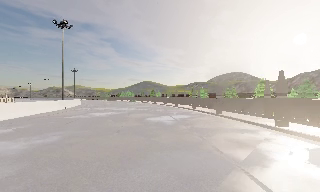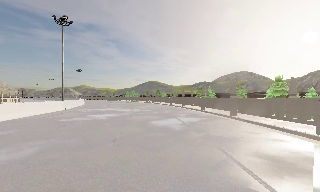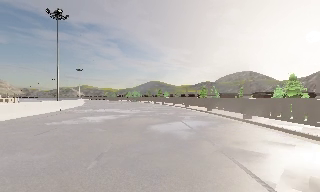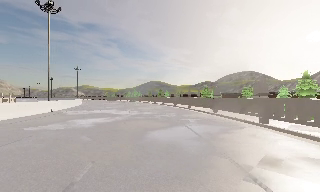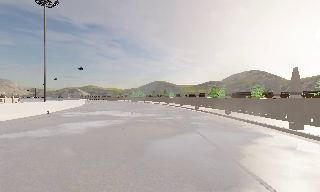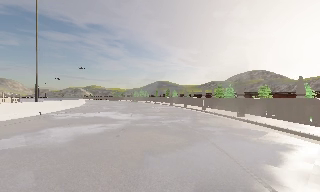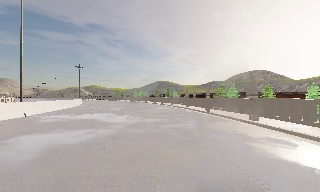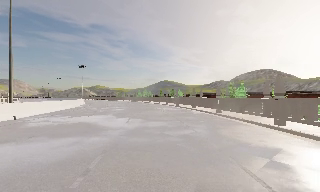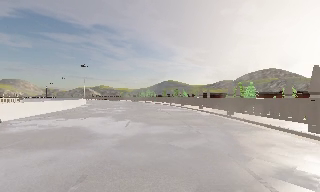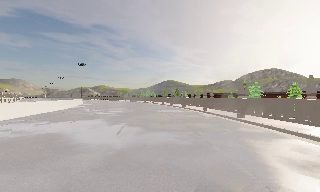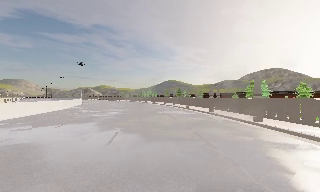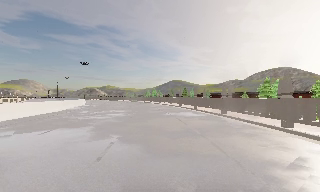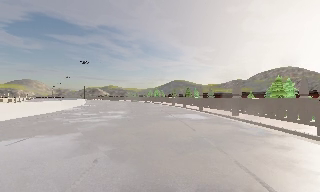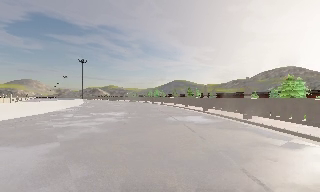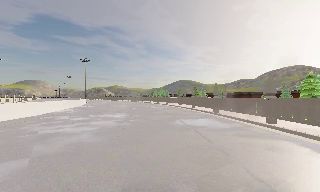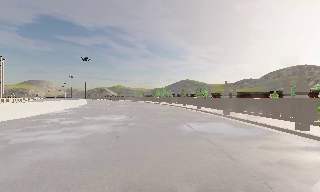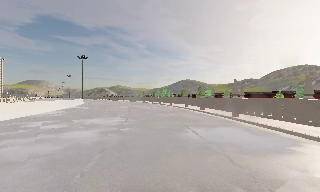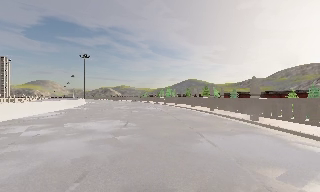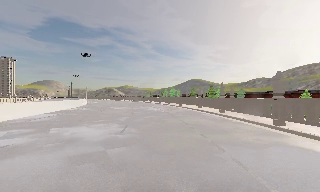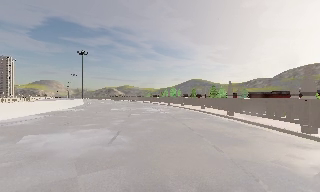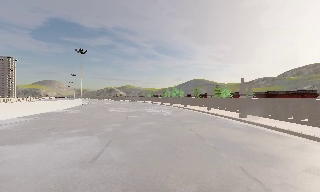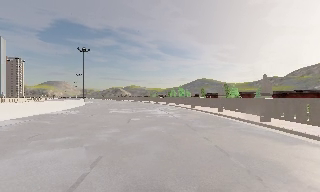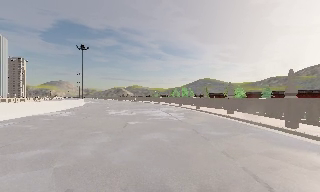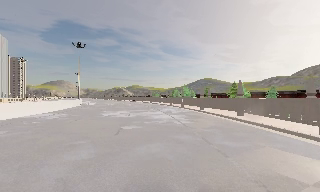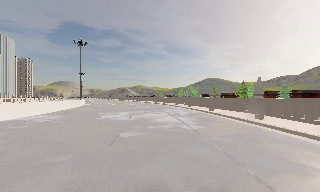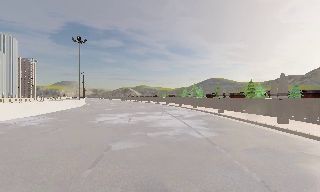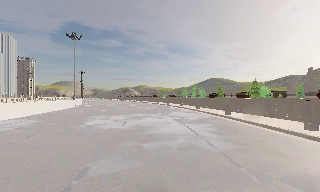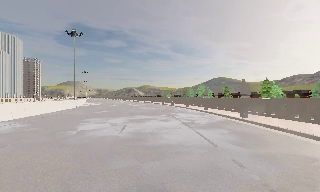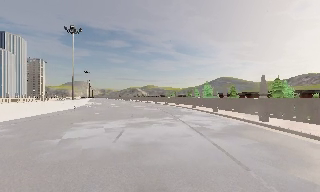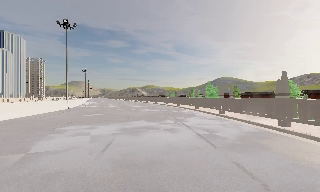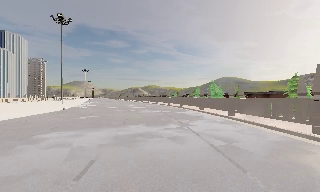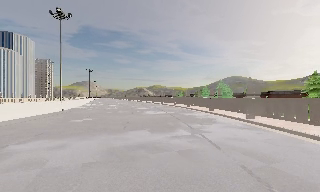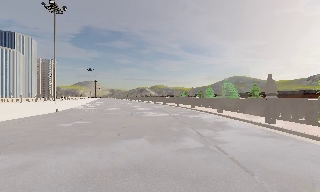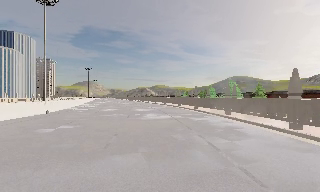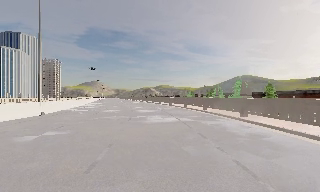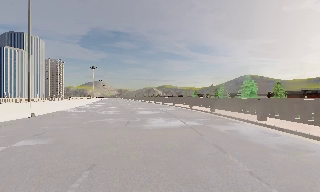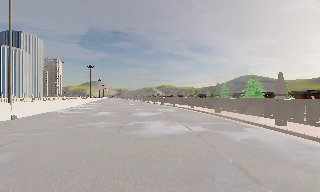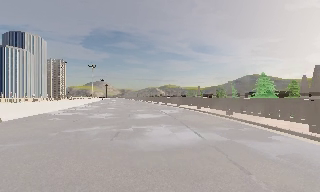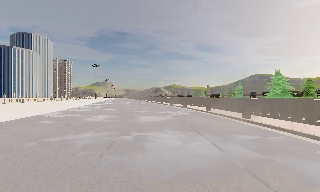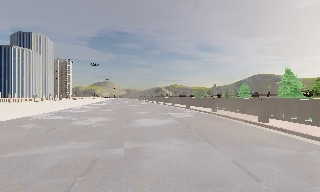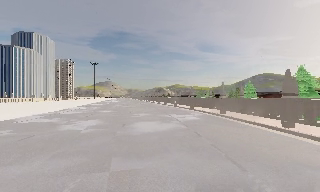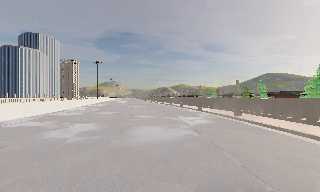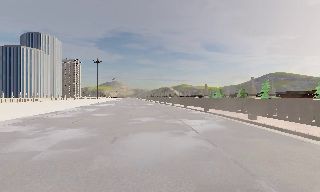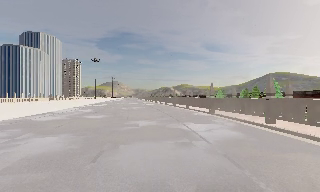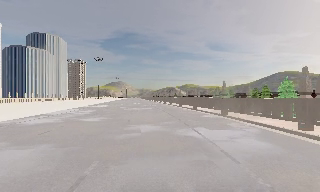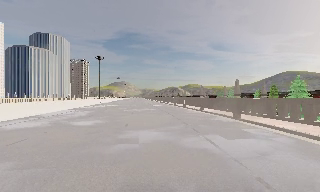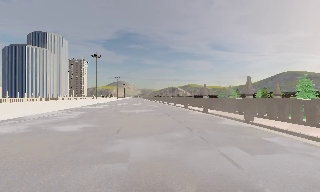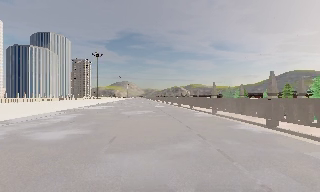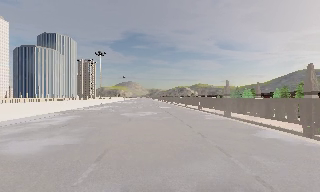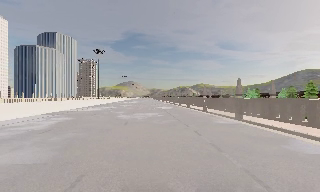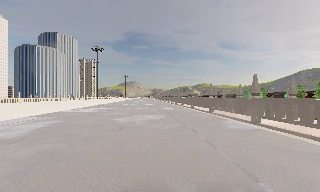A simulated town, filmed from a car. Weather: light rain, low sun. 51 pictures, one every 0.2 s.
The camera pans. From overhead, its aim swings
counterclockwise.
The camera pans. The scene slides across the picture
to the right.
0.0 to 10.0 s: The scene slides to the right, as the camera pans about 45 degrees to its left. It travels forward, about 80 m.
The film runs forward here.
